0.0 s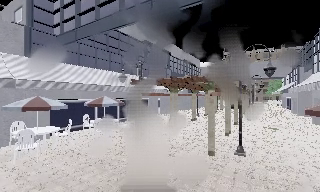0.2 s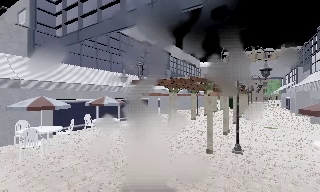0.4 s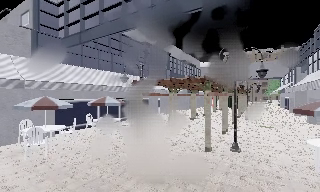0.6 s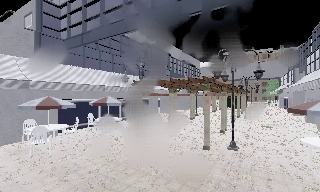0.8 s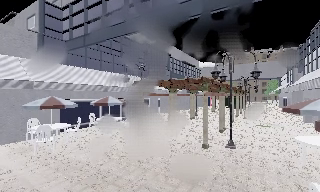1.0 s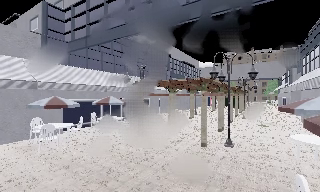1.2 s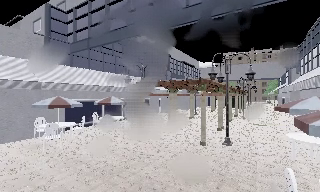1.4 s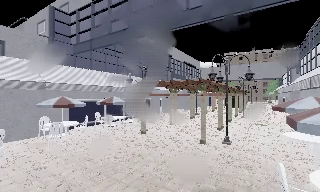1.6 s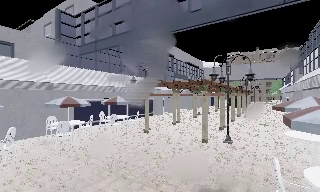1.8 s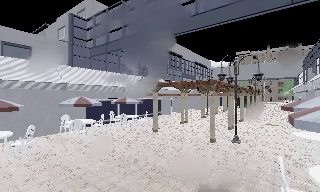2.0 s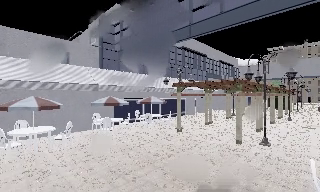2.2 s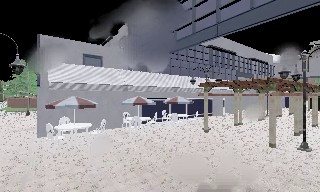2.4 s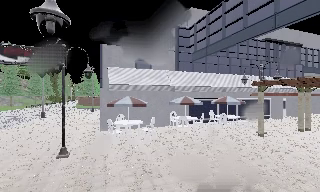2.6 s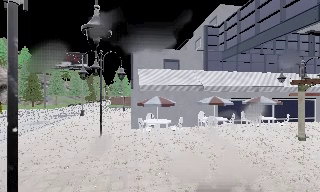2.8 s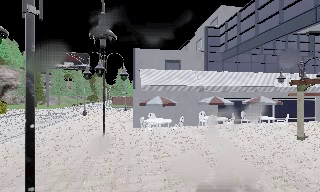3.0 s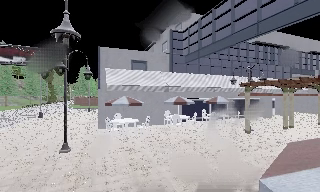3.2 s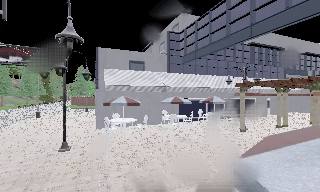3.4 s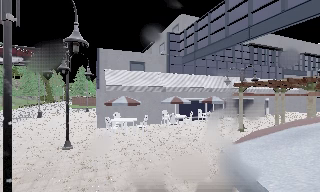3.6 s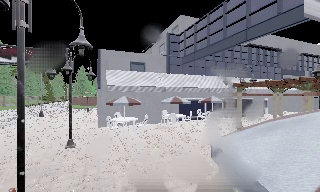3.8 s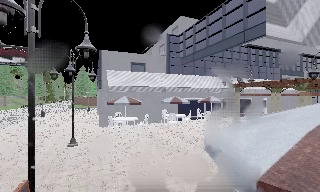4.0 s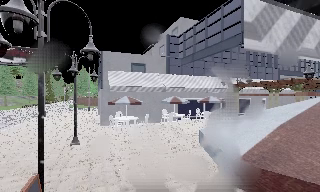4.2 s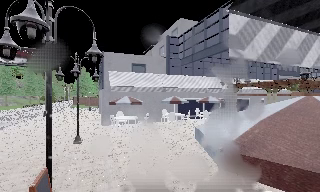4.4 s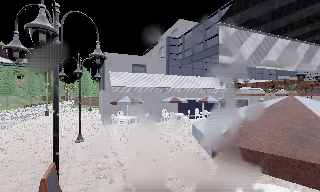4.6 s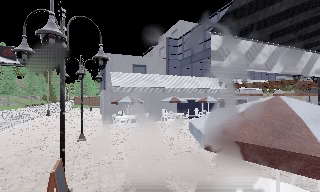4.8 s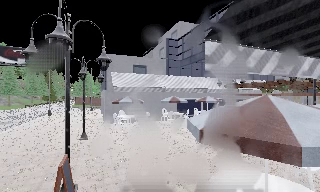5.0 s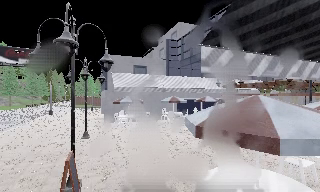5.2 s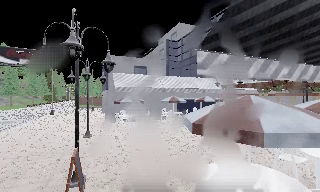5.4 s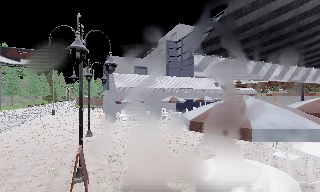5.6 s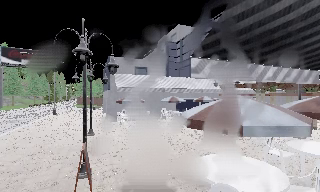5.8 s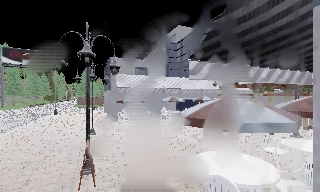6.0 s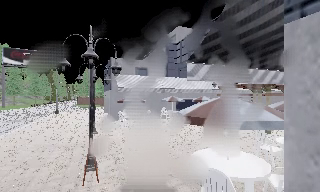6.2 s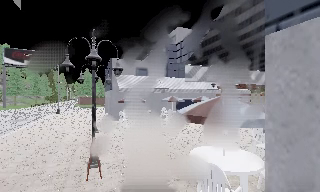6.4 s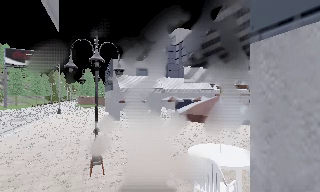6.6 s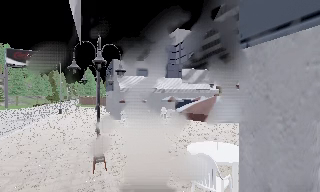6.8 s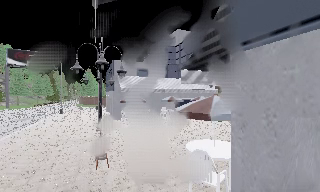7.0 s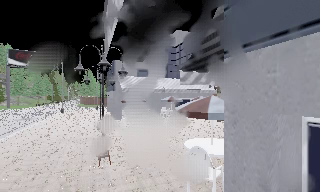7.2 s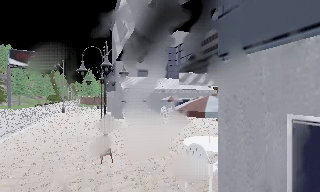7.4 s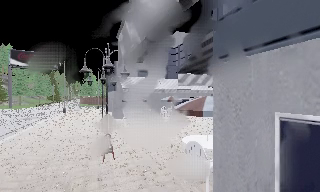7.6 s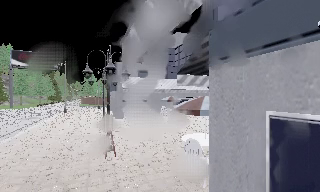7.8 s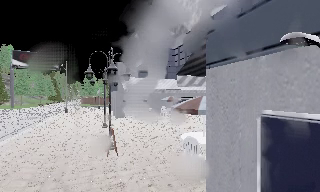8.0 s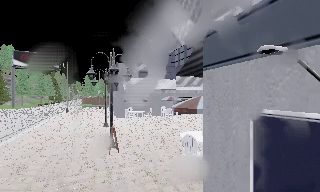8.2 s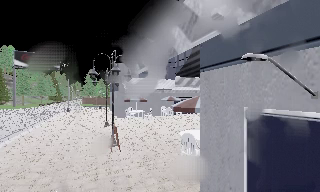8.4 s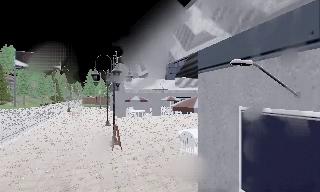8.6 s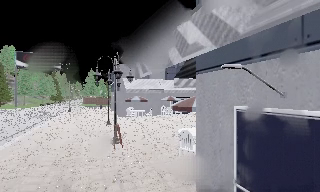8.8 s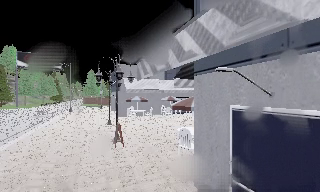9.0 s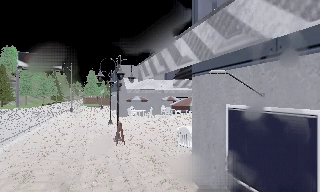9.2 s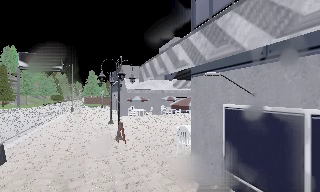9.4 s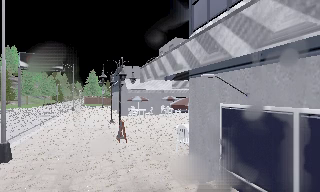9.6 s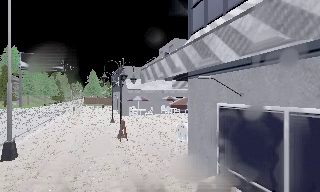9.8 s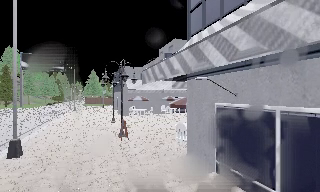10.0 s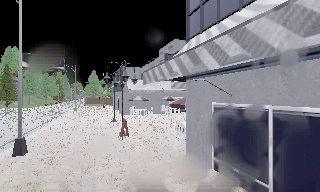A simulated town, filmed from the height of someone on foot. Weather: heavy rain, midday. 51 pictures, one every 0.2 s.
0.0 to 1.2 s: The camera travels backward, about 1.5 m, so what stands in front gets smaller.
1.2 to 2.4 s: The camera pans to its left, which is counterclockwise from overhead, by about 40 degrees. It travels backward, about 1.5 m.
2.4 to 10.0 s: The camera travels backward, about 9 m, so what stands in front gets smaller.
The film runs backward here.
